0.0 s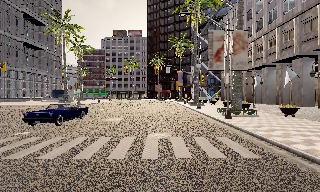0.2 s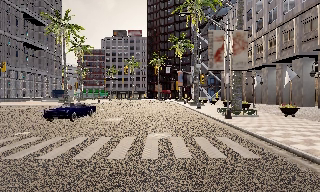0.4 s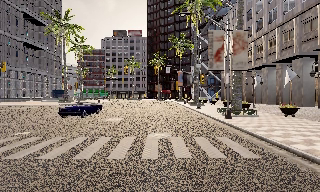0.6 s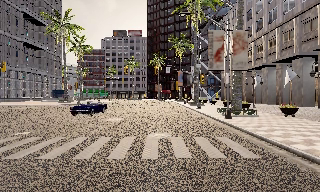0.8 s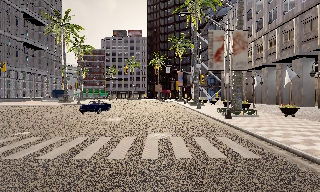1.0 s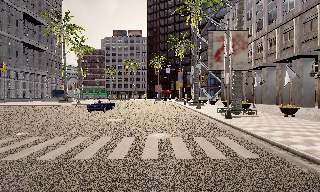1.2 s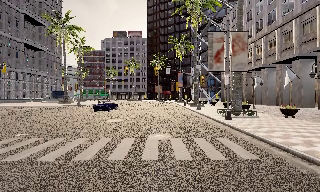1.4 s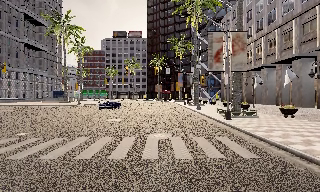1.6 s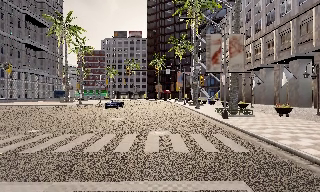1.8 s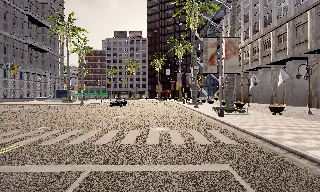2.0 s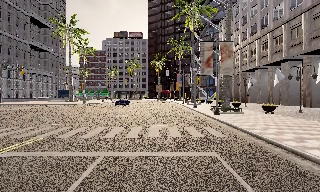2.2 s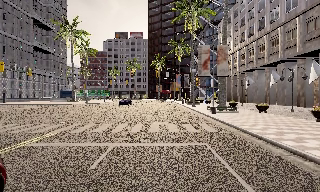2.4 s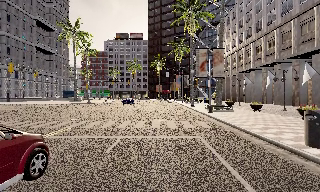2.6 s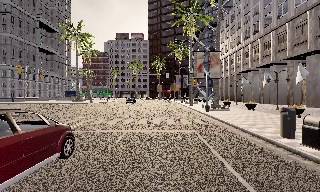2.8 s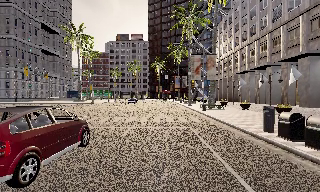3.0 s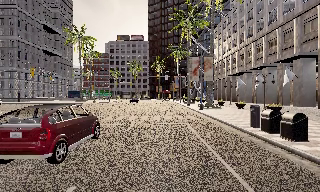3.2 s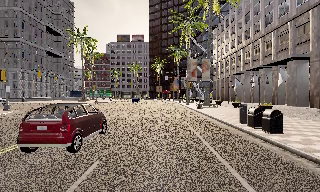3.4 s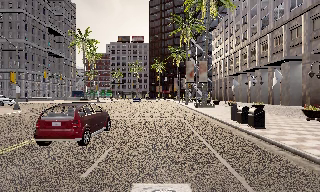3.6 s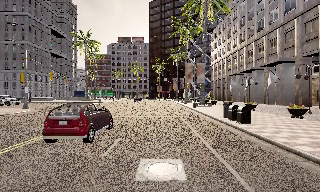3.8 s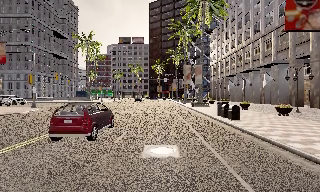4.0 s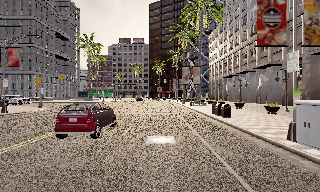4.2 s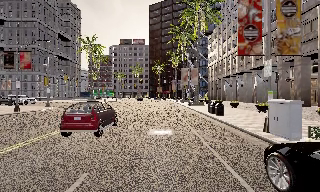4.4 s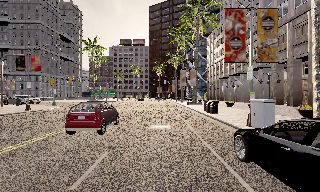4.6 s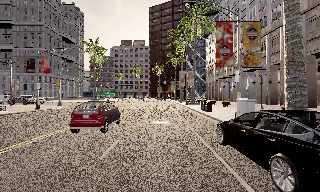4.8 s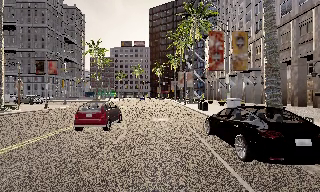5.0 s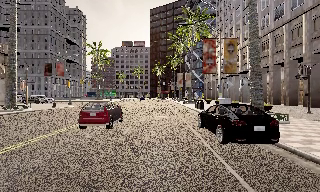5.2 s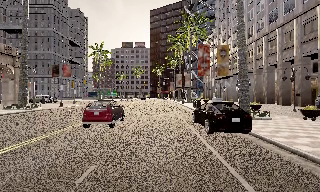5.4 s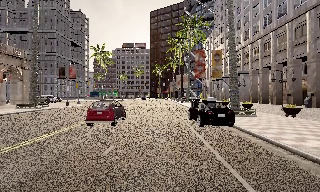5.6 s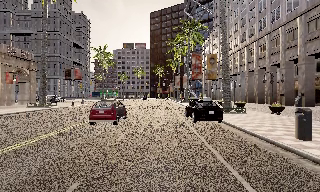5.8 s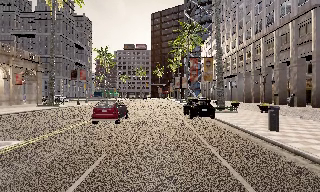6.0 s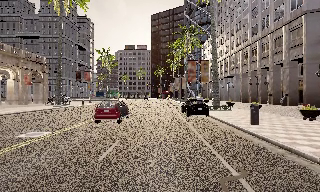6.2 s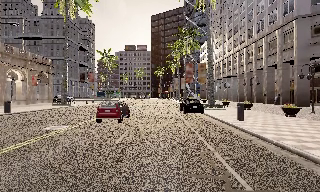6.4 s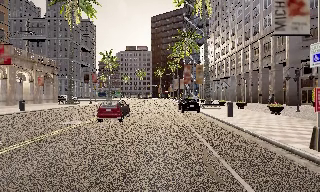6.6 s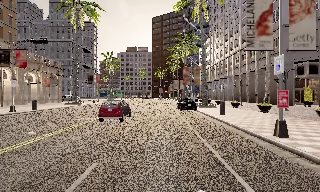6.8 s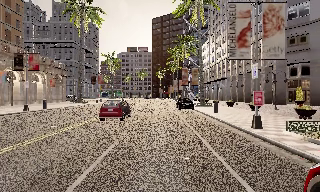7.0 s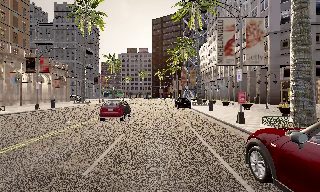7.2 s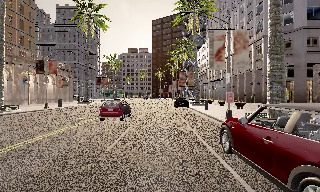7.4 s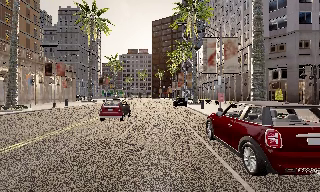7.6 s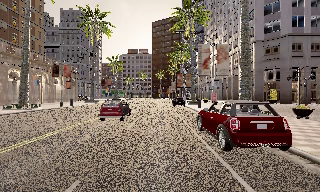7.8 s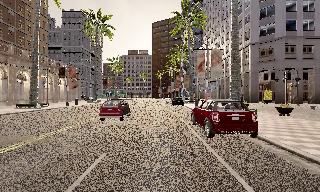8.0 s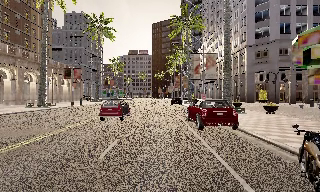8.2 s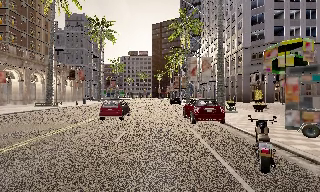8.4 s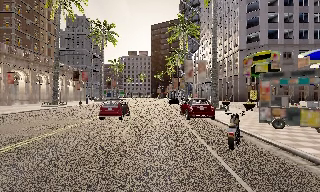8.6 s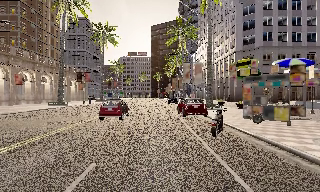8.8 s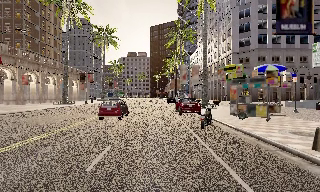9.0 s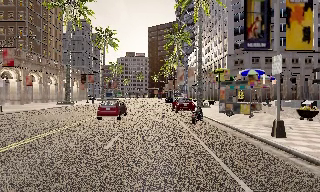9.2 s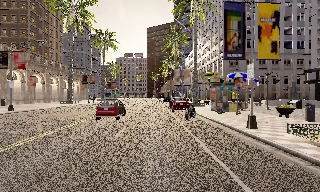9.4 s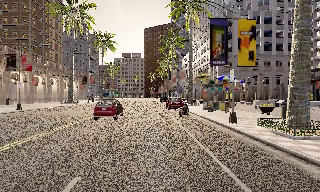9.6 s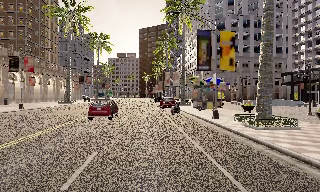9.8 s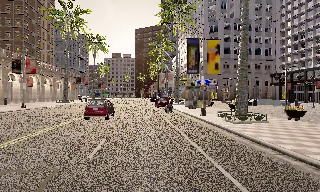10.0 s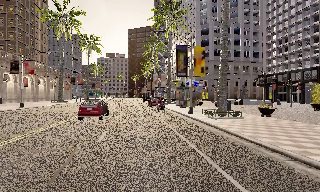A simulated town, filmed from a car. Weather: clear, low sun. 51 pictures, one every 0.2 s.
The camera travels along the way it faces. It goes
backward.
0.0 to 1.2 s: The camera keeps its place and its aim.
1.2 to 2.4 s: The camera travels backward, about 4.5 m, so what stands in front gets smaller. It gains speed.
2.4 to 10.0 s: The camera travels backward, about 60 m, so what stands in front gets smaller.
The film runs backward here.
